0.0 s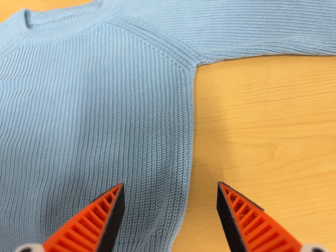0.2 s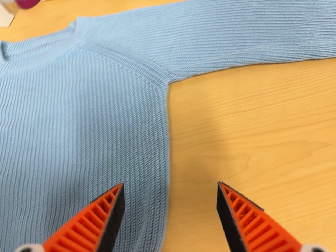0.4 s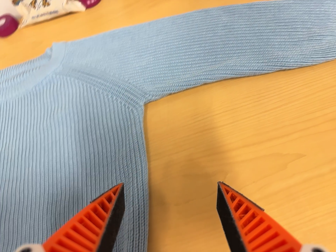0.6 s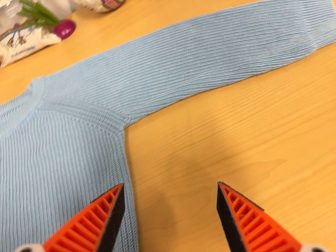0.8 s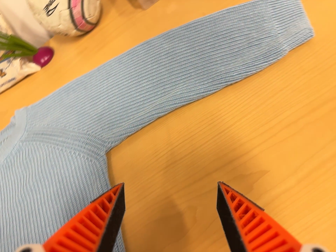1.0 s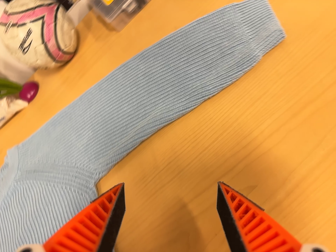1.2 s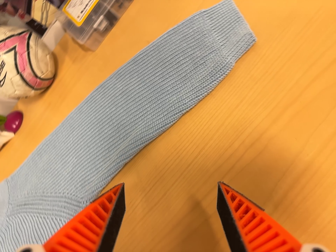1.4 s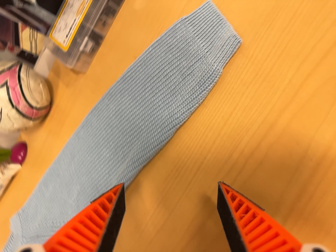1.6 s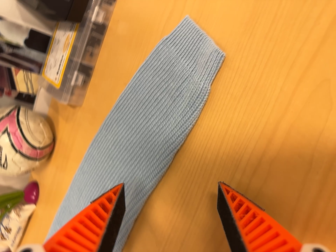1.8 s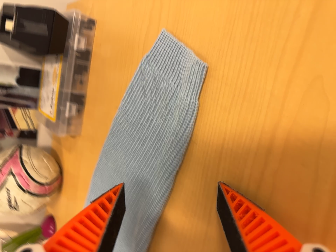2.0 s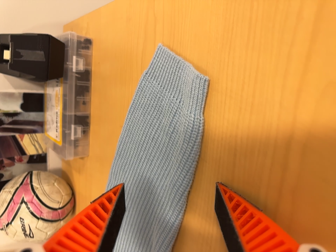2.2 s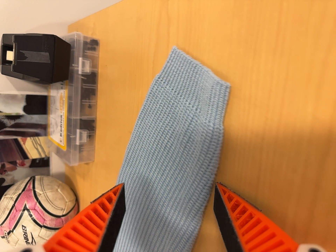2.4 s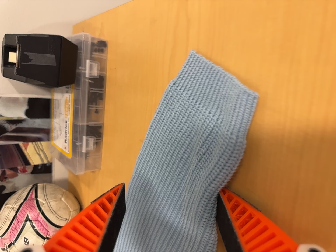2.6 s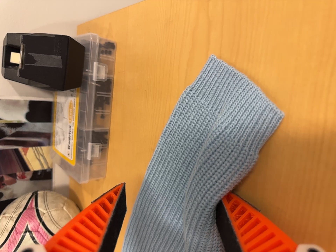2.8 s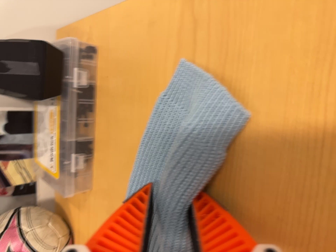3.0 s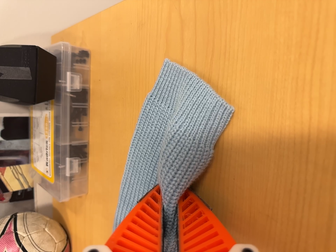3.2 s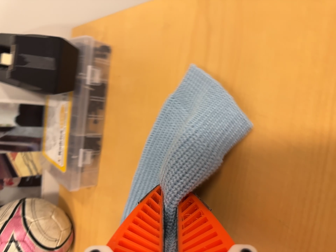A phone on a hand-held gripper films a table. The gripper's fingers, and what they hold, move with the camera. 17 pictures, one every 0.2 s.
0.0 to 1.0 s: The camera travels to its right and toward the top of its view, about 18 cm, so close, fixed things drift to the left. It rolls about its line of sight by about 35 degrees, and the scene rotates counterclockwise.
1.0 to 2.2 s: The camera pans to its left by about 10 degrees. It travels toward the top of its view, forward and to its right, about 14 cm, so close, fixed things drift downward. It rolls about its line of sight by about 40 degrees, and the scene rotates counterclockwise.
2.2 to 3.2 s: The camera travels to its left, about 6 cm.
The film runs forward here.
